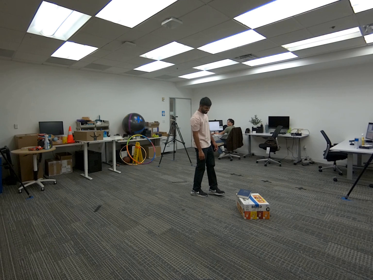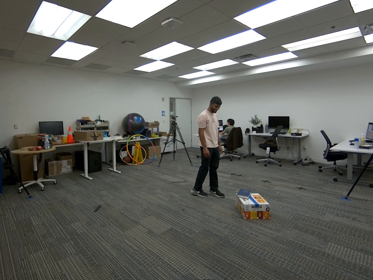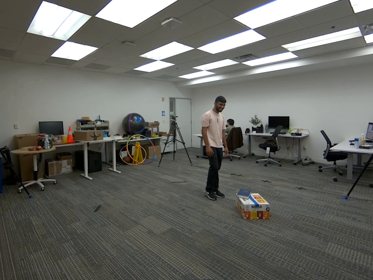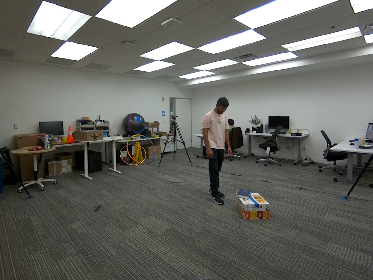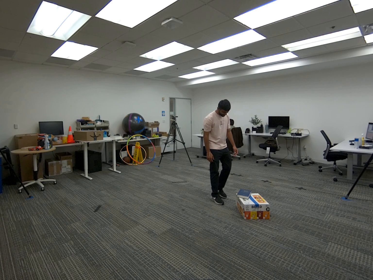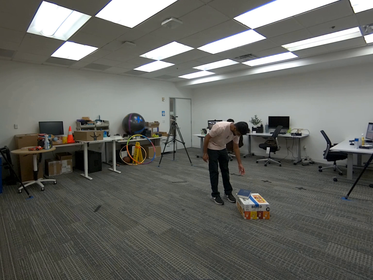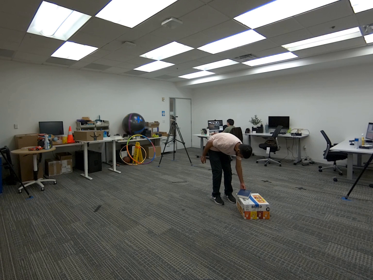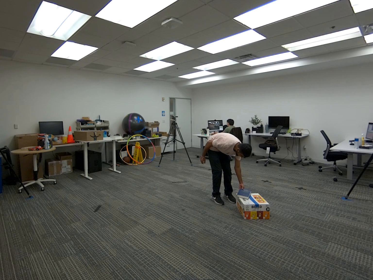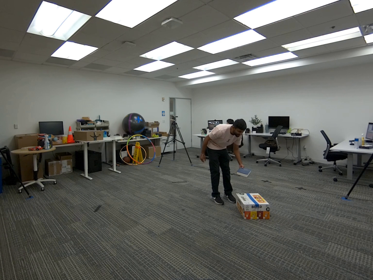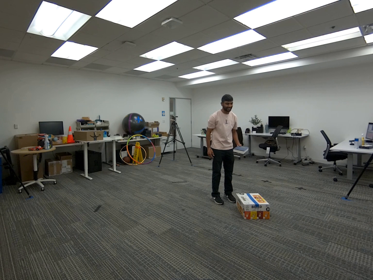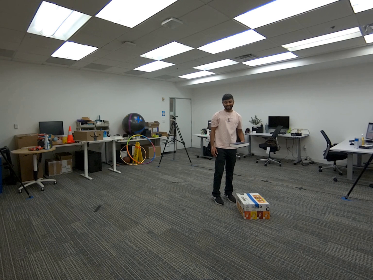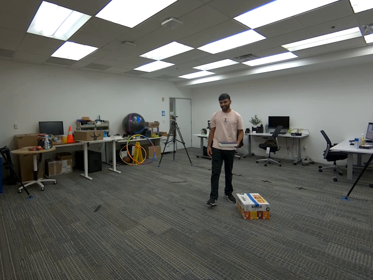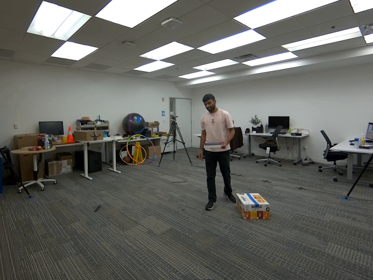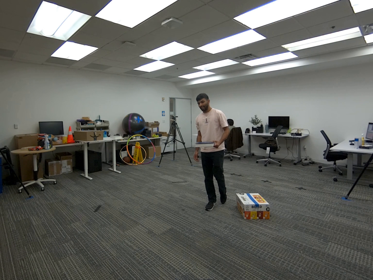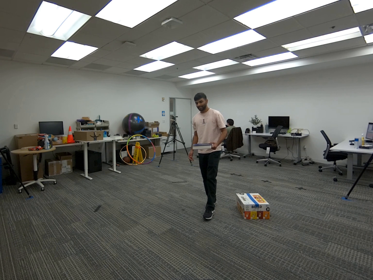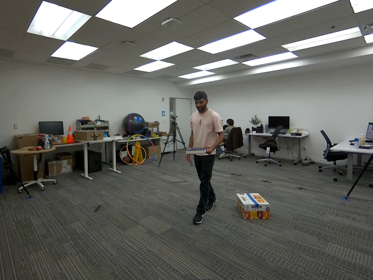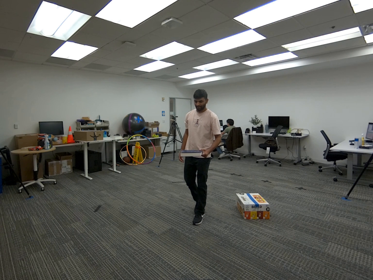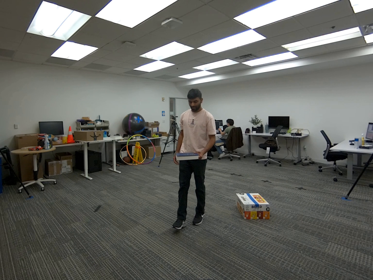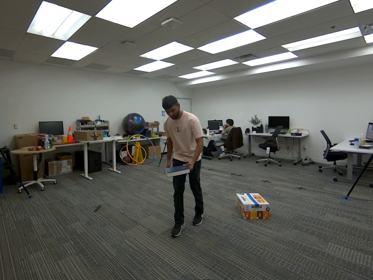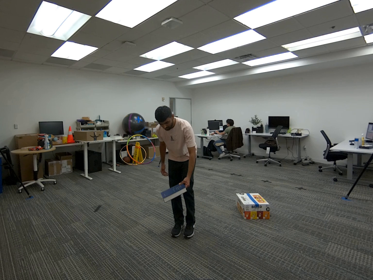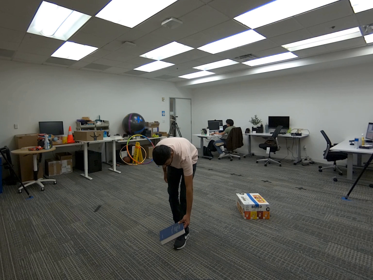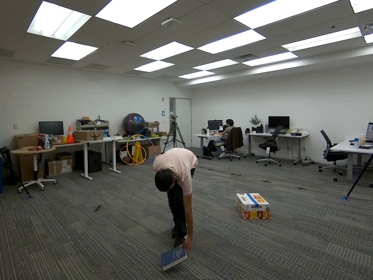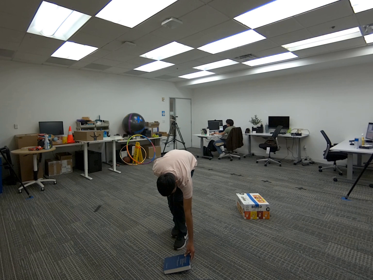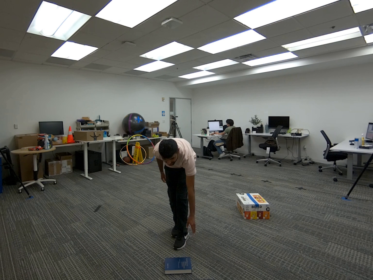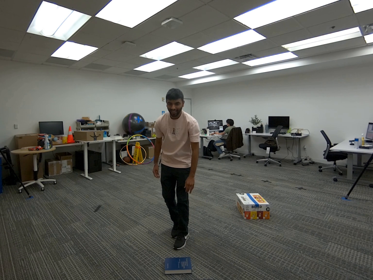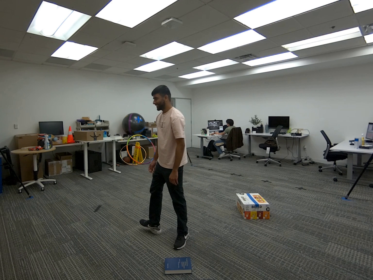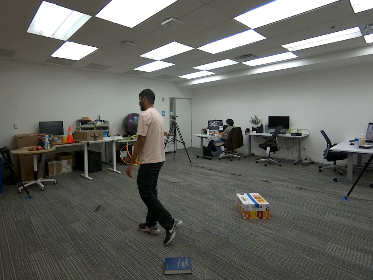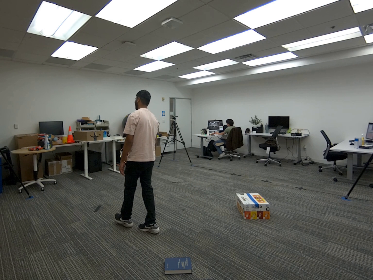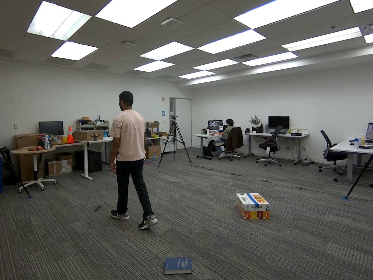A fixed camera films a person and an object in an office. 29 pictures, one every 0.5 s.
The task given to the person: Walk to the dark blue book on the snack box, use your left hand to pick up the book, walk around and place the book on the floor.
